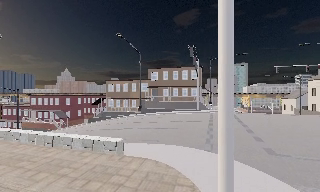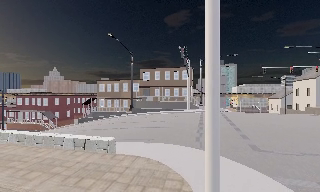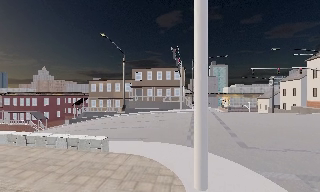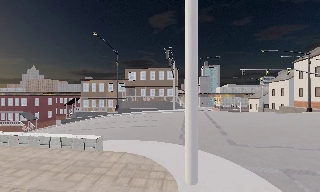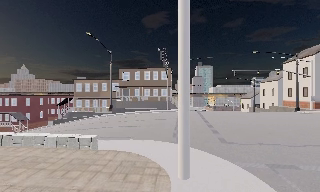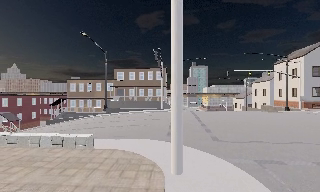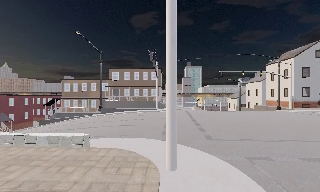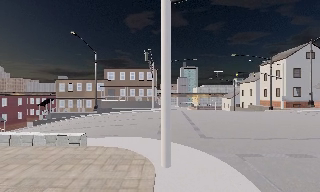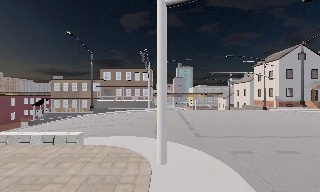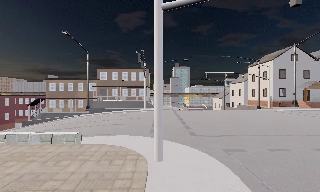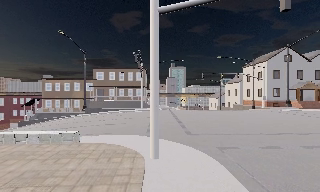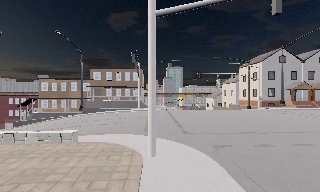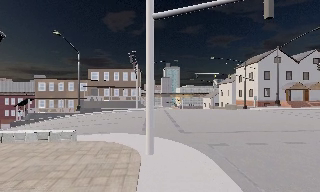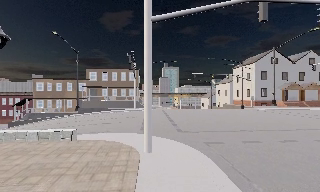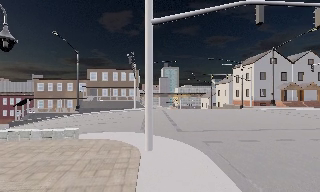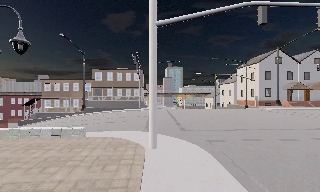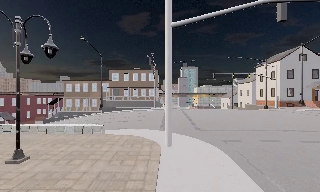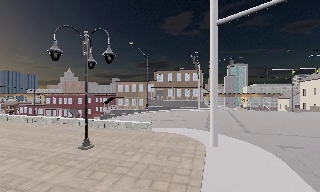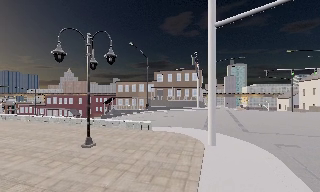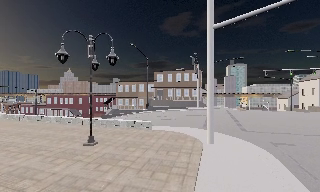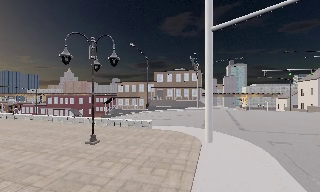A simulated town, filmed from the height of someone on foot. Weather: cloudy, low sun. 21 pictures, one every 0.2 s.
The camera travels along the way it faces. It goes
backward.
0.0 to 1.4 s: The camera swings to its right by about 15 degrees, and the scene slides to the left. It travels backward, about 1.5 m, so what stands in front gets smaller.
1.4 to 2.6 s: The camera travels backward, about 1.5 m, so what stands in front gets smaller.
2.6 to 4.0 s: The camera pans to its left, which is counterclockwise from overhead, by about 20 degrees. It travels backward, about 1.5 m, so what stands in front gets smaller.
The film runs backward here.
